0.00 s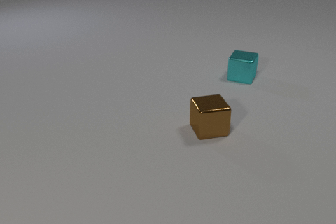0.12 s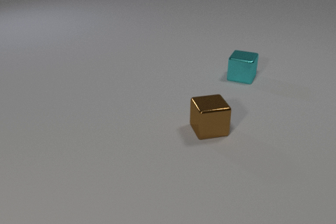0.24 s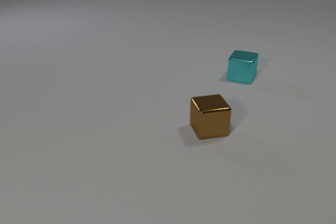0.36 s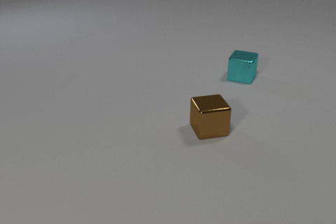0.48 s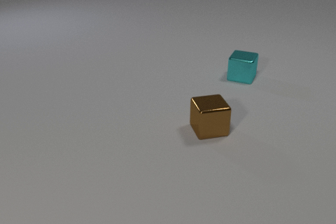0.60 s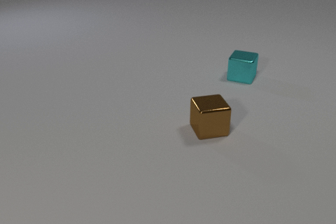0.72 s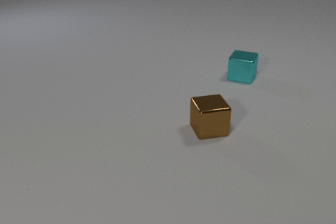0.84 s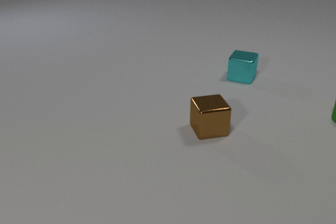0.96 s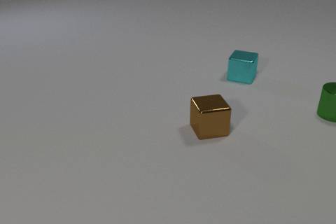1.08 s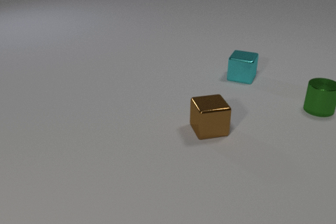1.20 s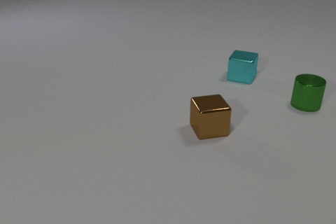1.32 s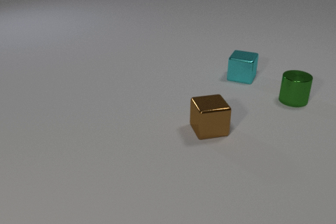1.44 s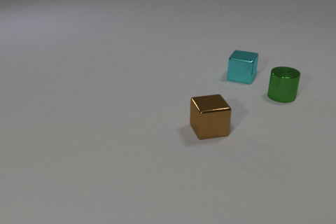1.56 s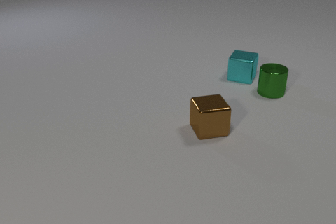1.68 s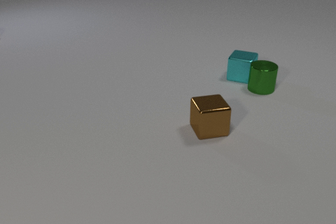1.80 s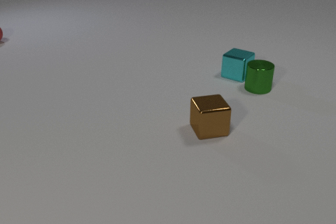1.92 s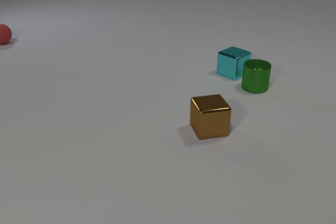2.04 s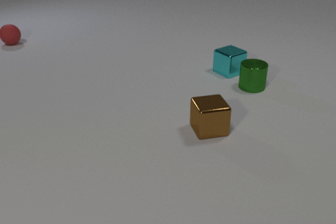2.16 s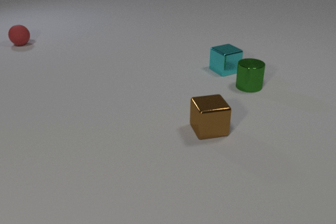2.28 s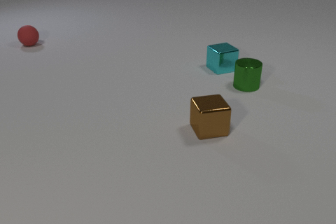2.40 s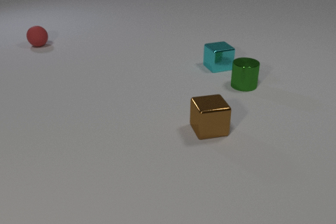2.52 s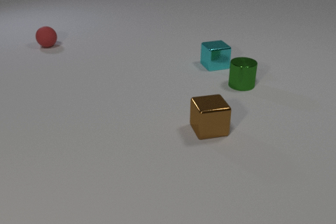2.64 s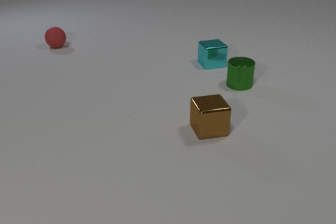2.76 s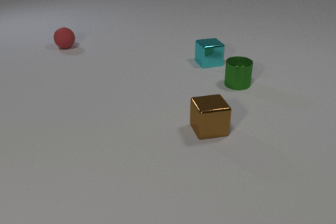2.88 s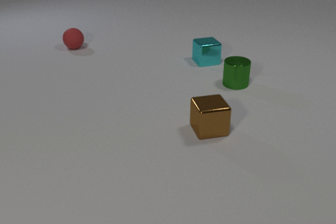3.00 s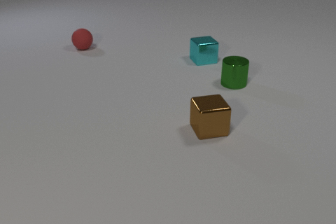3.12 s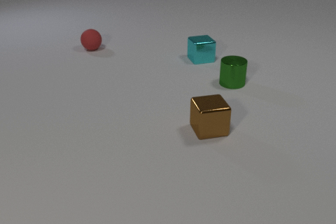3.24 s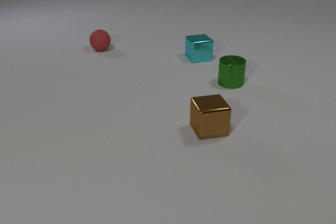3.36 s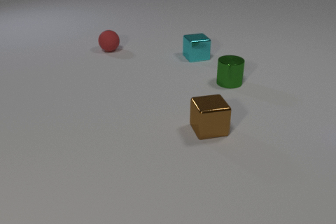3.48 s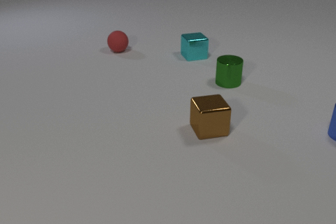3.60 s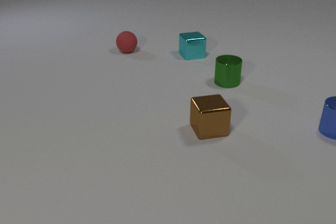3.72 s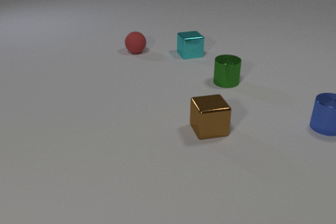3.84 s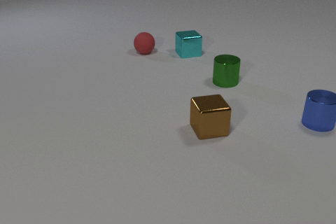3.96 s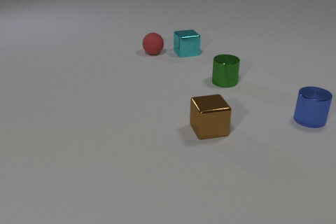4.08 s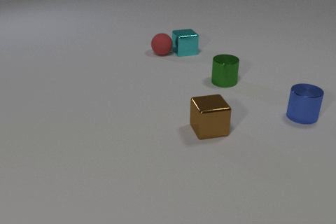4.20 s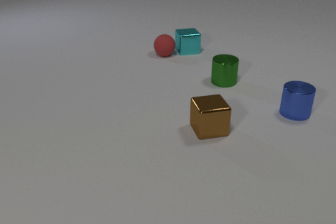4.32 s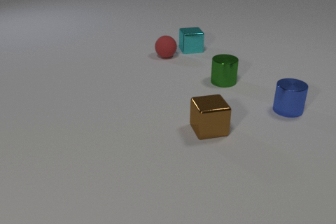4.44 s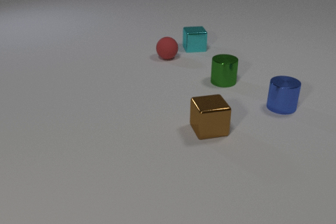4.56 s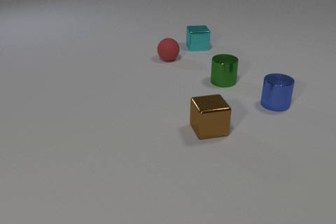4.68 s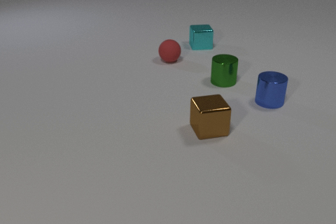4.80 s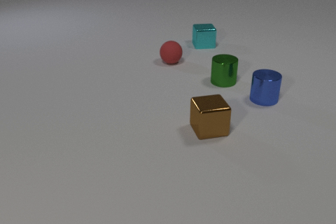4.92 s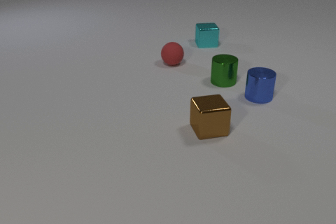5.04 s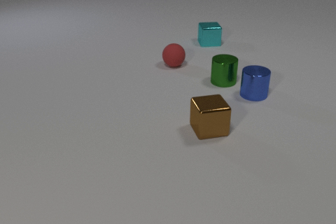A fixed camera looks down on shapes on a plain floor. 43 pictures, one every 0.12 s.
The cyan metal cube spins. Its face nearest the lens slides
to the left.
The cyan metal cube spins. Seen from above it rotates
clockwise.
0.00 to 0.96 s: The green metal cylinder comes in at the right edge, slides to the left.
0.96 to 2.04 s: The green metal cylinder slides to the left and away from the camera. The cyan metal cube slides to the left and away from the camera, spins clockwise seen from above by about 30 degrees, its near face sliding to the left. The red rubber sphere comes in at the left edge, rolls to the right and toward the camera. The green metal cylinder and the cyan metal cube collide.
2.04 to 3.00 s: The green metal cylinder slides to the left. The cyan metal cube slides away from the camera and to the left. The red rubber sphere rolls to the right and toward the camera.
3.00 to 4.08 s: The green metal cylinder slides to the left. The cyan metal cube slides away from the camera and to the left. The blue metal cylinder comes in at the right edge, slides to the left and away from the camera. The red rubber sphere rolls to the right.
4.08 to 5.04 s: The cyan metal cube slides away from the camera and to the right. The blue metal cylinder slides to the left and away from the camera. The red rubber sphere rolls toward the camera. The cyan metal cube and the red rubber sphere collide.
How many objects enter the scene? 3.
What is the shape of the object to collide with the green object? cube.
How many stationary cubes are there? 1.
